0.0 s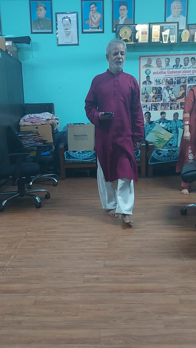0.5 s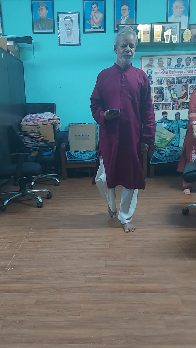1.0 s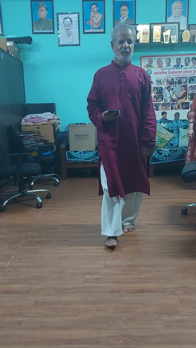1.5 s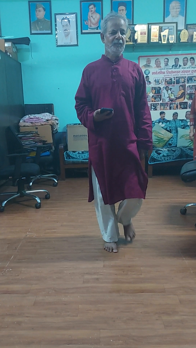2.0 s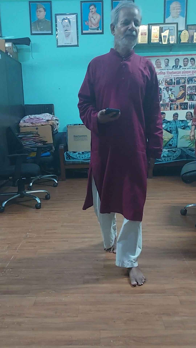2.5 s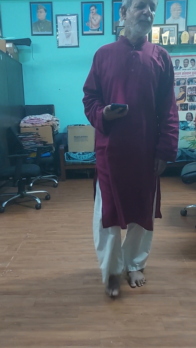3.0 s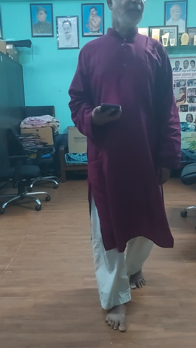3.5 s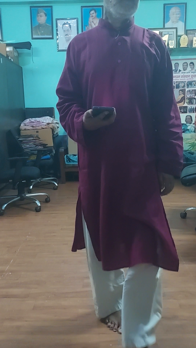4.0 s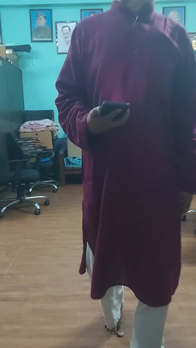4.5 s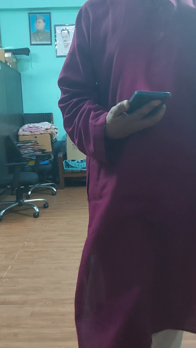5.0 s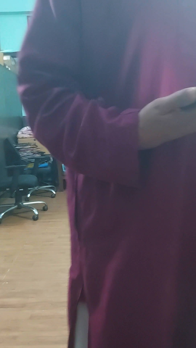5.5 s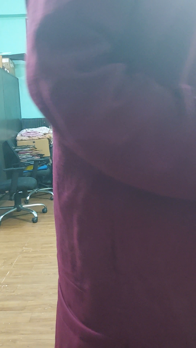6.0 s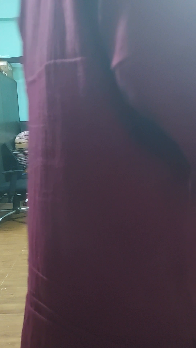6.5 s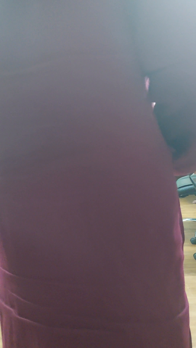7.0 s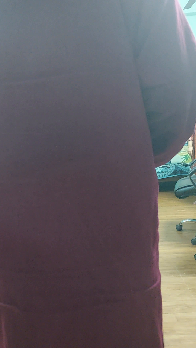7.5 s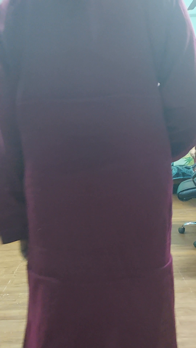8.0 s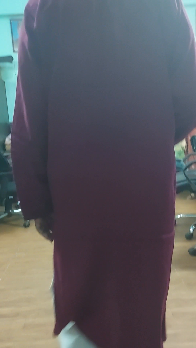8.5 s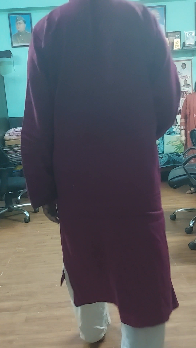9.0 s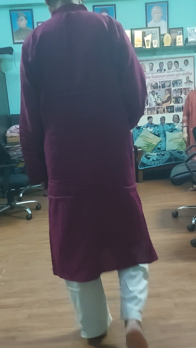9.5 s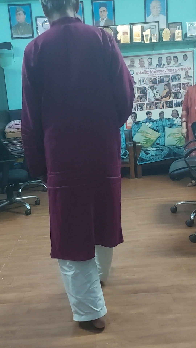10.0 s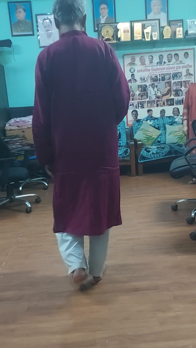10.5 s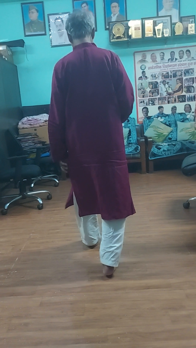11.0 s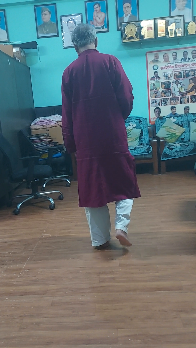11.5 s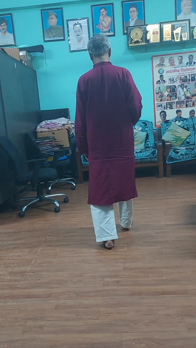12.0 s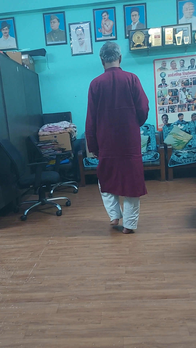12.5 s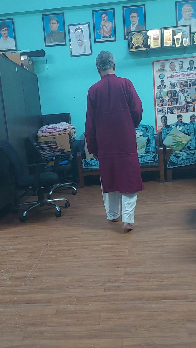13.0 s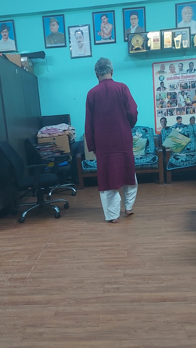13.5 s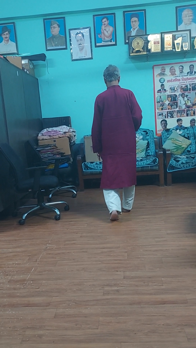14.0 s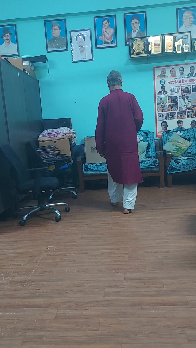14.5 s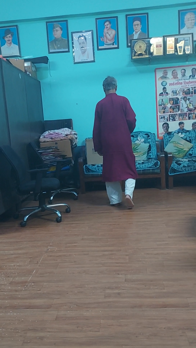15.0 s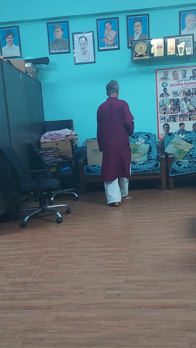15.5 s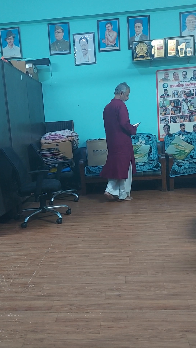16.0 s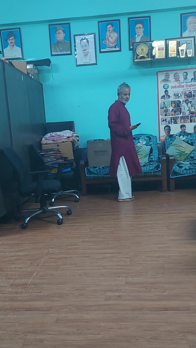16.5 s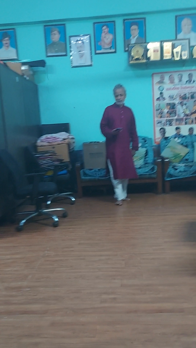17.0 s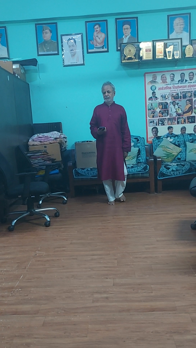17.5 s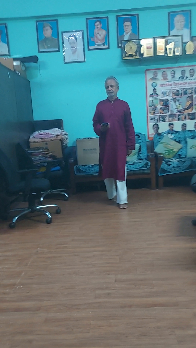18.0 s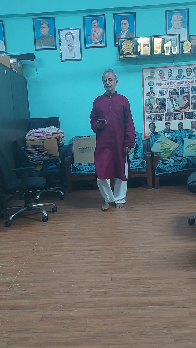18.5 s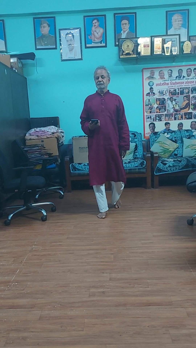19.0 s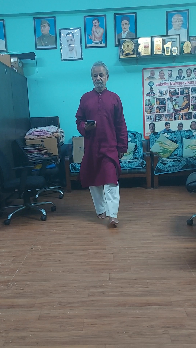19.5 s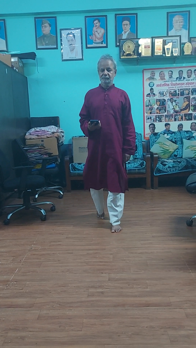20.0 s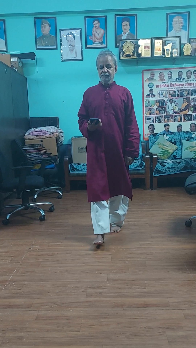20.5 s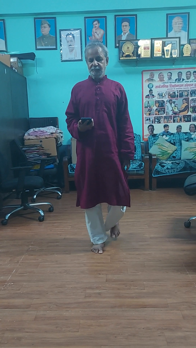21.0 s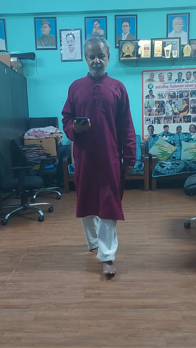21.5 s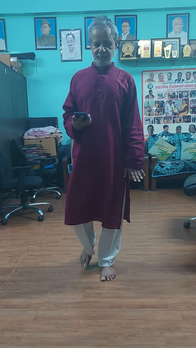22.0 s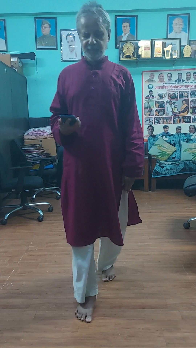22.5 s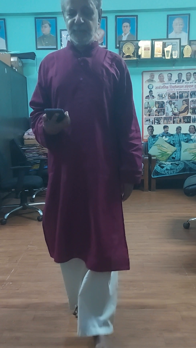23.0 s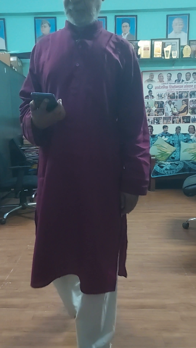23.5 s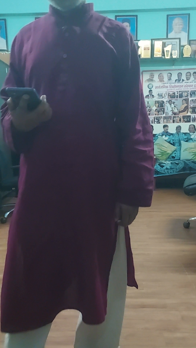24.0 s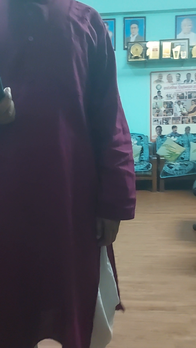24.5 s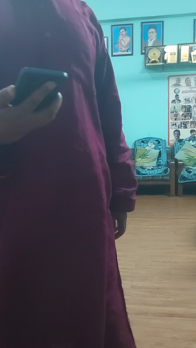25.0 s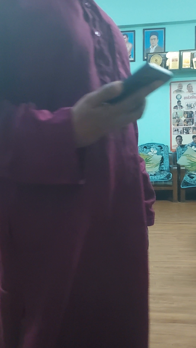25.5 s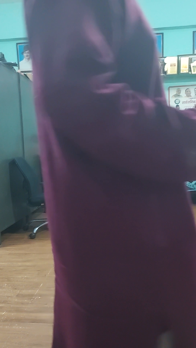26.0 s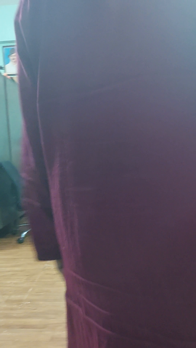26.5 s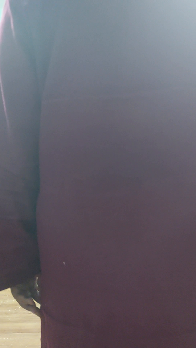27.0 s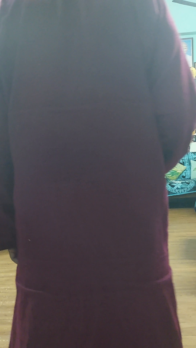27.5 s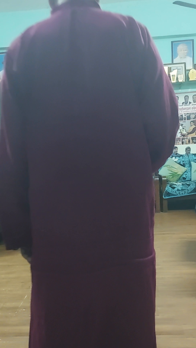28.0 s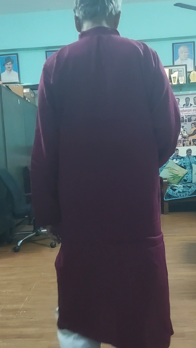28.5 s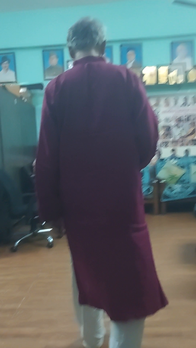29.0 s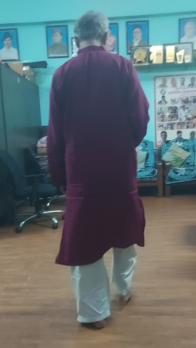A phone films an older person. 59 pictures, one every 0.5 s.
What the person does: Walking.
